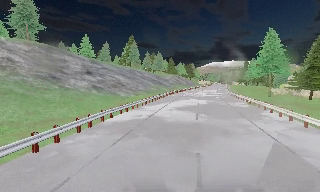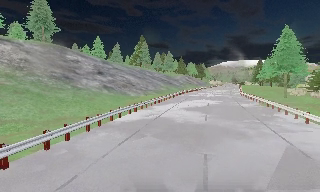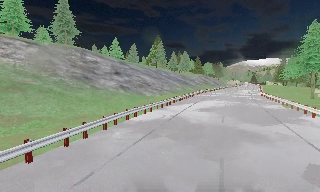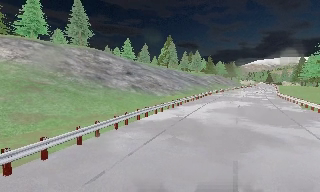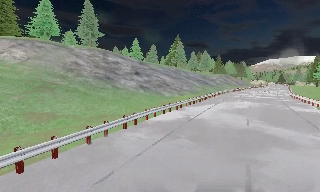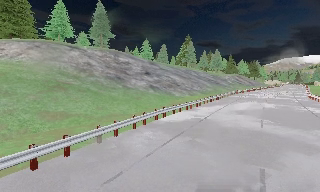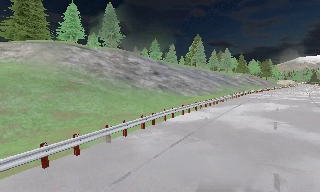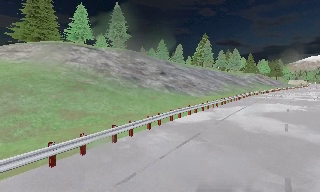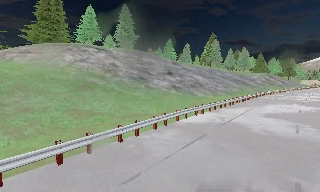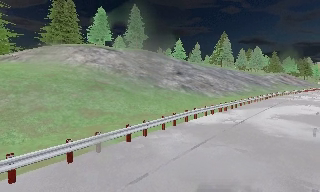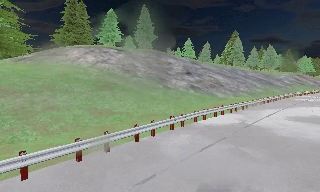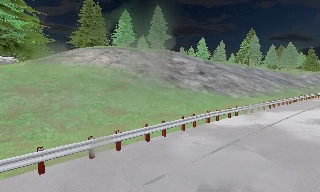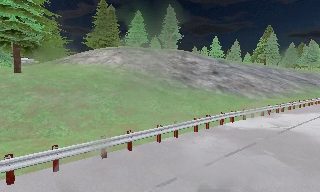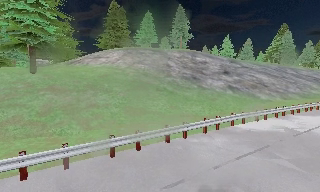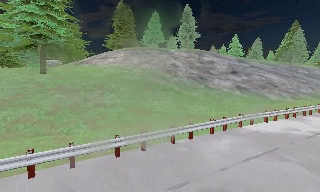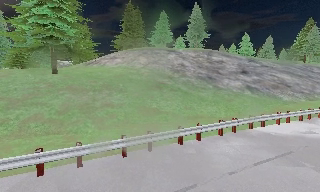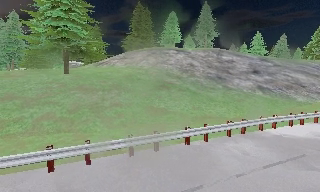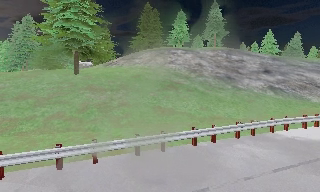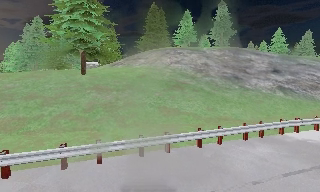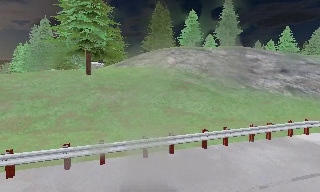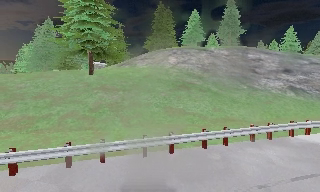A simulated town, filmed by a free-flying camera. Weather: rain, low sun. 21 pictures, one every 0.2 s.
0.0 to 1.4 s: The scene slides to the right, as the camera pans about 25 degrees to its left. It travels forward, about 0.5 m, so what stands in front looms larger.
1.4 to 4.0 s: The camera swings to its left by about 40 degrees, and the scene slides to the right. It travels to its right and forward, about 1 m.
The film runs forward here.
